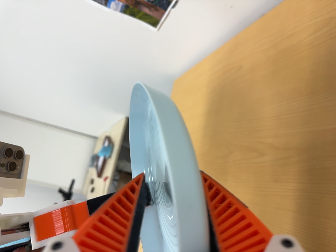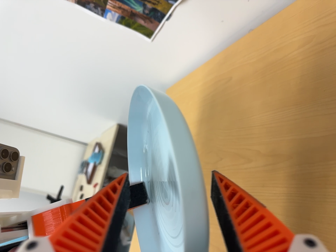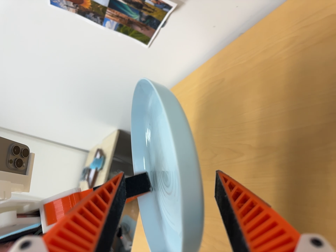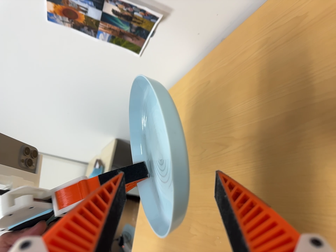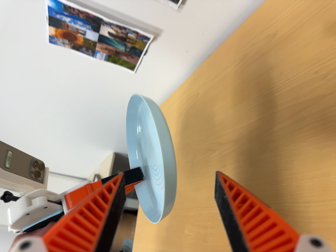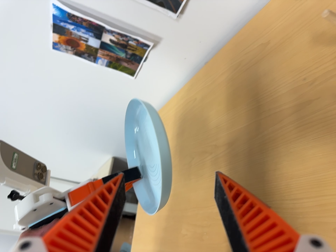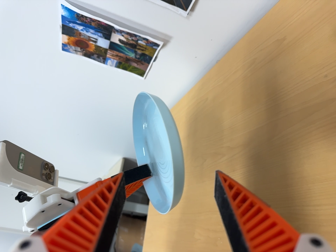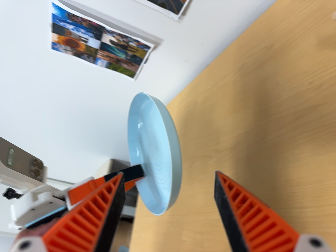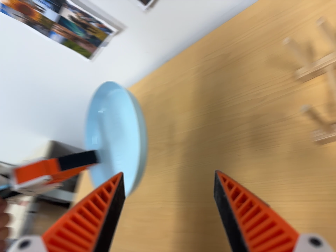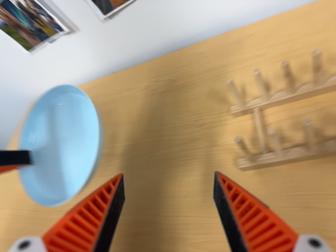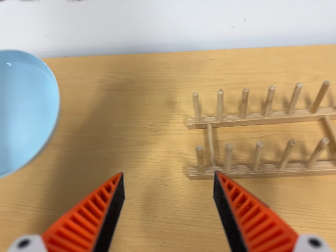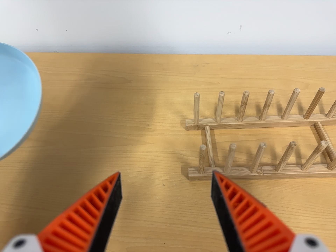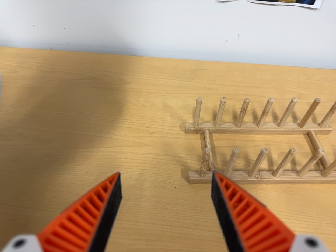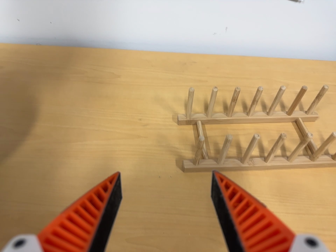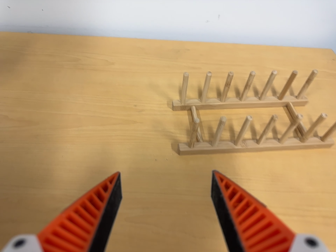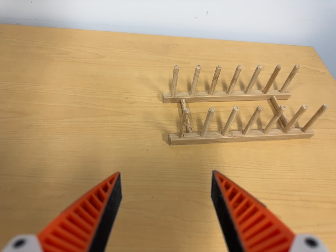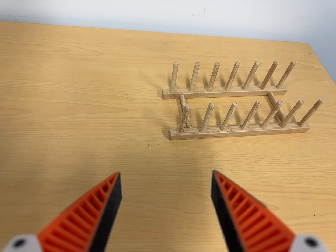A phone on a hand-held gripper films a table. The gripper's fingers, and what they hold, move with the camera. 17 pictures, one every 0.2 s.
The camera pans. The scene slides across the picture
to the left.
0.0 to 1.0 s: The camera travels backward, about 18 cm, so what stands in front gets smaller. Its aim tips toward the top of its view by about 10 degrees.
1.0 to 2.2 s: The camera swings to its right by about 50 degrees, and the scene slides to the left. It travels to its left, about 14 cm. It rolls about its line of sight by about 30 degrees, and the scene rotates clockwise.
2.2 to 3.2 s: The camera pans to its right by about 15 degrees. It travels to its left and toward the bottom of its view, about 8 cm.
The film runs backward here.
